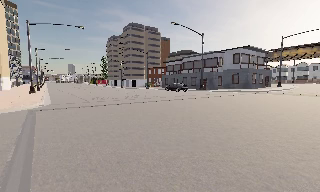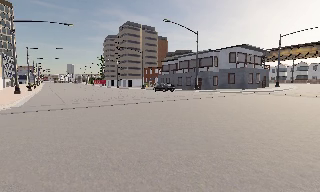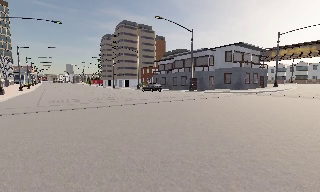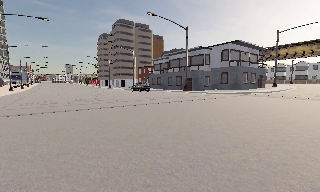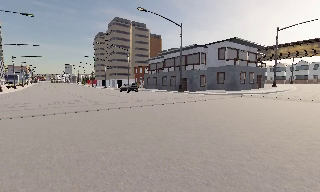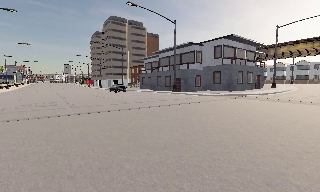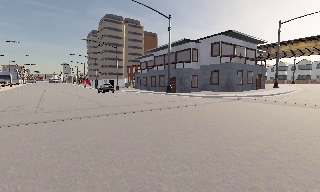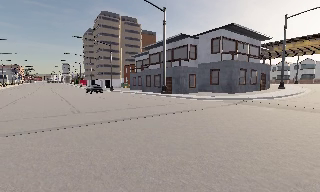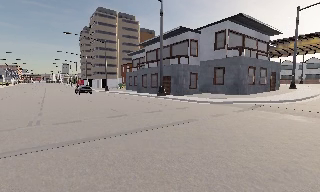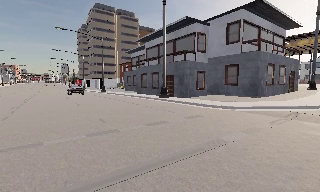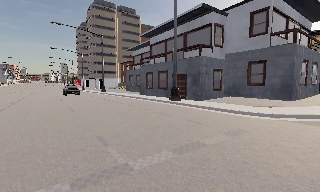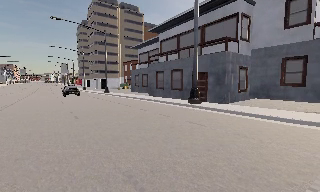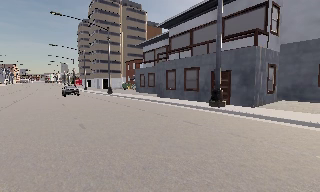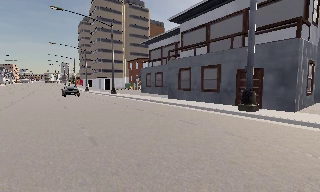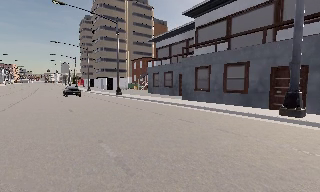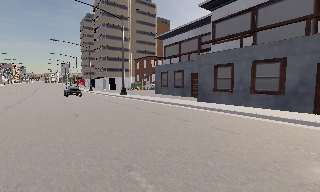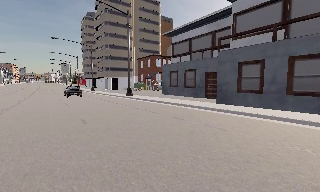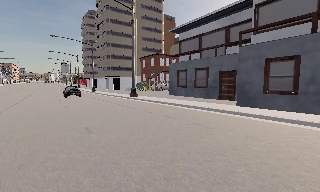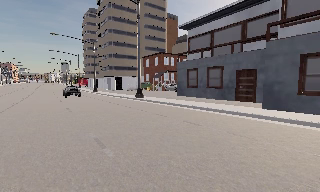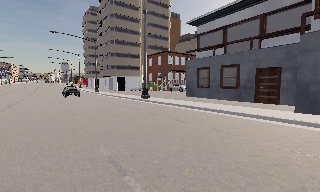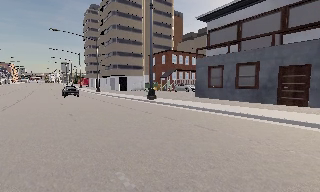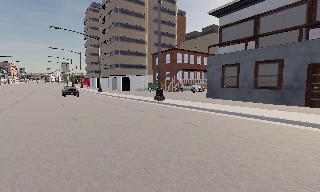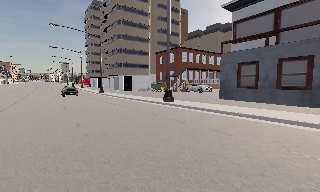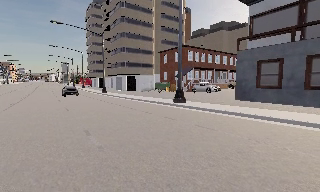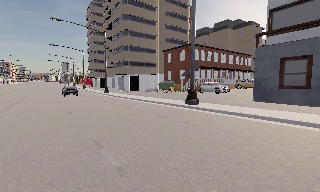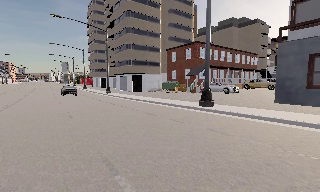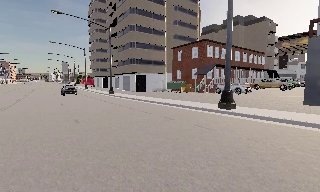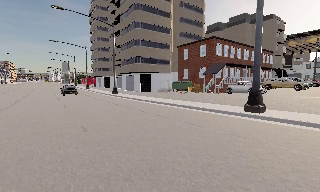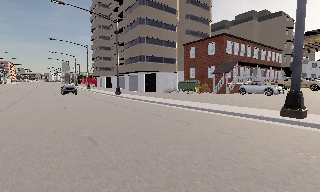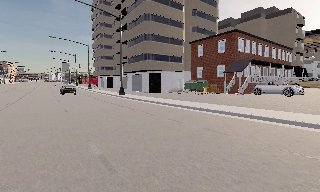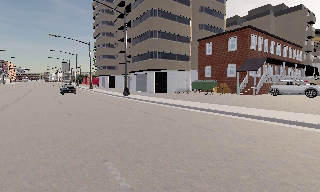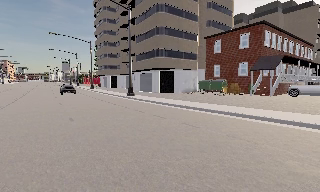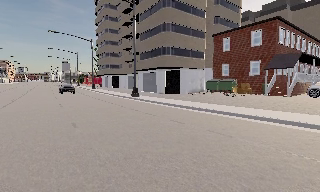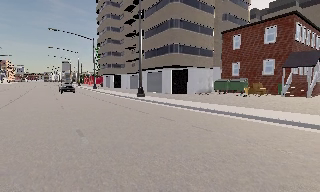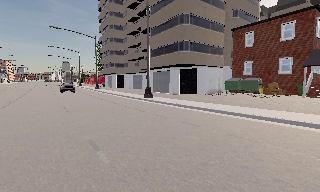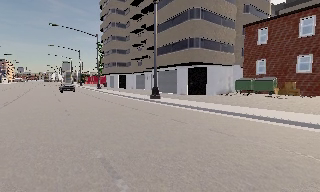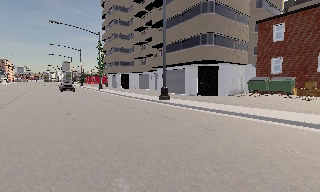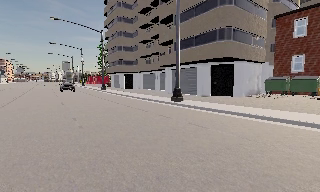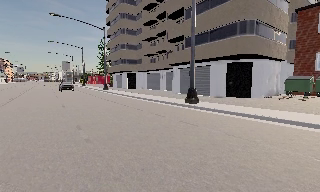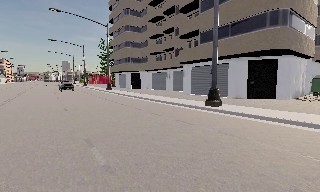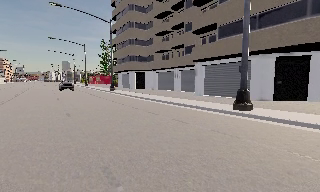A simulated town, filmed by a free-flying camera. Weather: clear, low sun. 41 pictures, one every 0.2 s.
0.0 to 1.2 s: The camera travels forward and to its right, about 11 m, so what stands in front looms larger.
1.2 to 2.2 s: The camera travels forward, about 11 m, so what stands in front looms larger.
2.2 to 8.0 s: The camera travels forward and to its left, about 45 m, so what stands in front looms larger.
The film runs forward here.
